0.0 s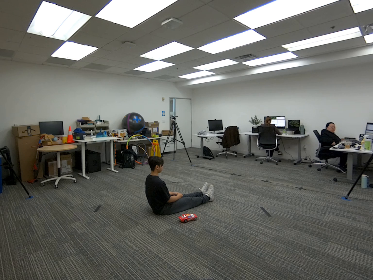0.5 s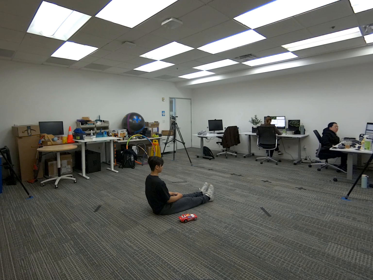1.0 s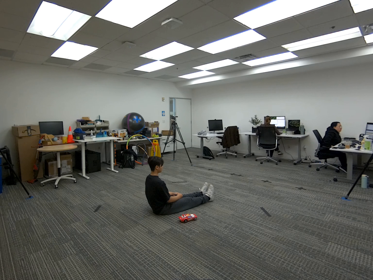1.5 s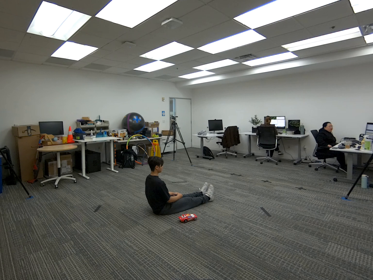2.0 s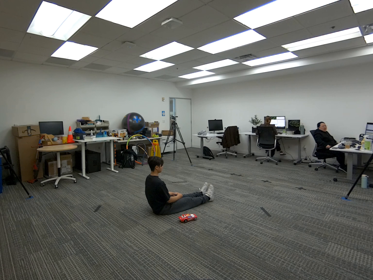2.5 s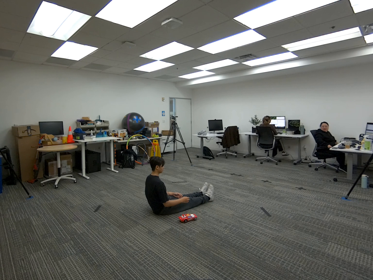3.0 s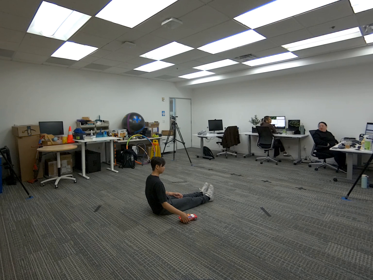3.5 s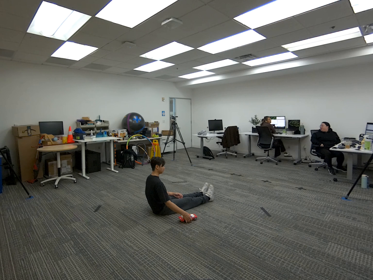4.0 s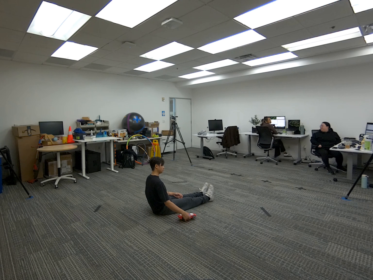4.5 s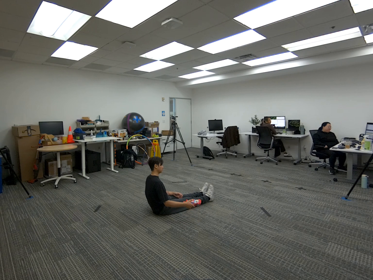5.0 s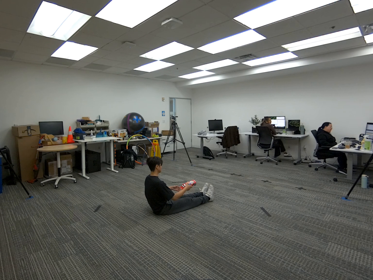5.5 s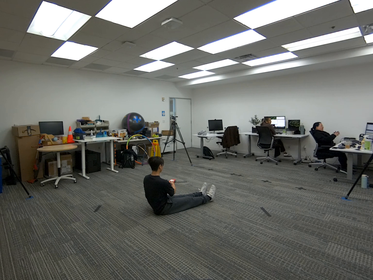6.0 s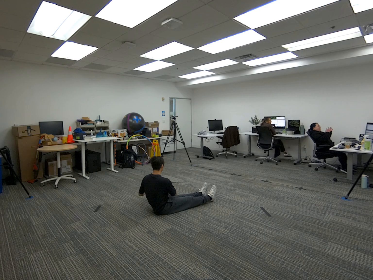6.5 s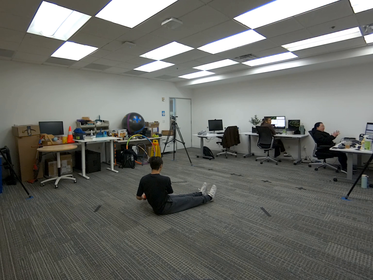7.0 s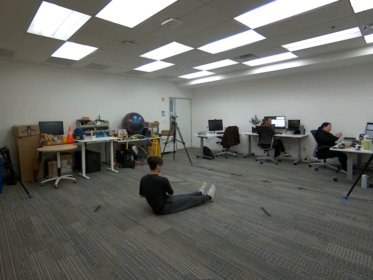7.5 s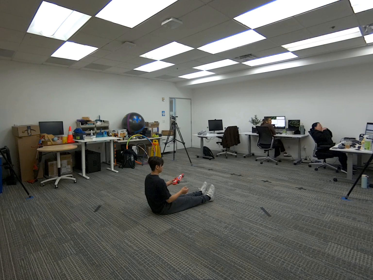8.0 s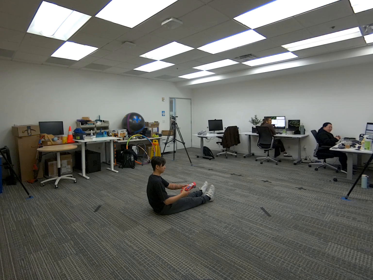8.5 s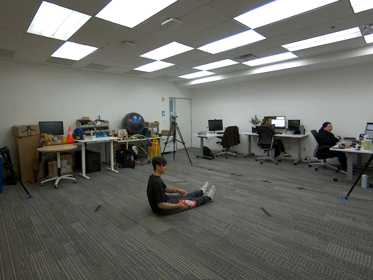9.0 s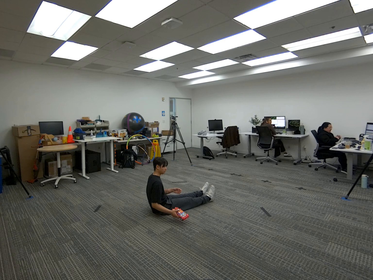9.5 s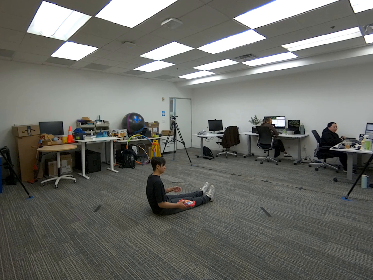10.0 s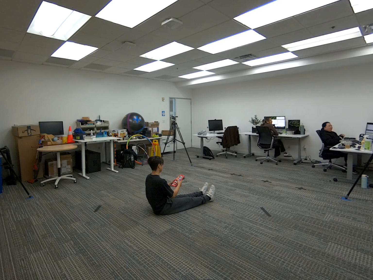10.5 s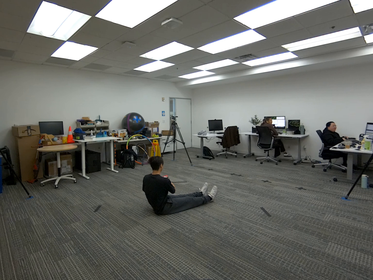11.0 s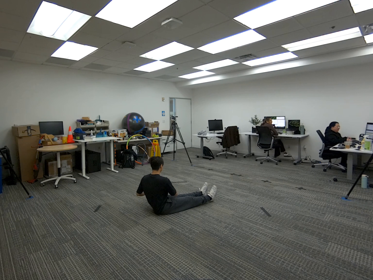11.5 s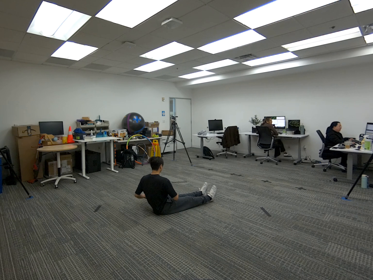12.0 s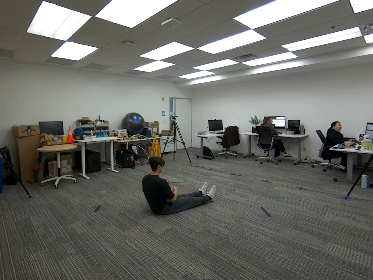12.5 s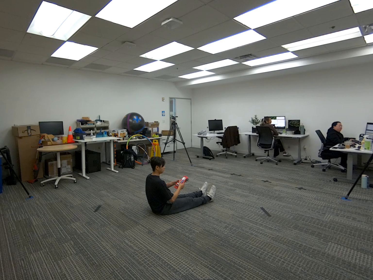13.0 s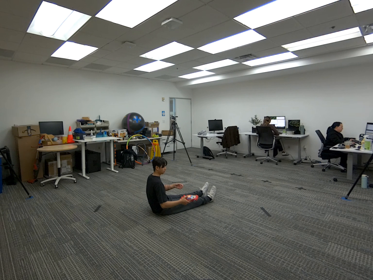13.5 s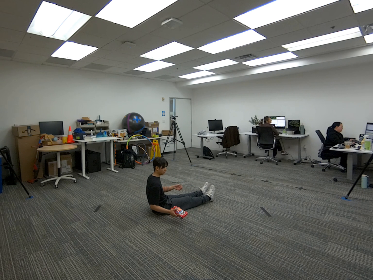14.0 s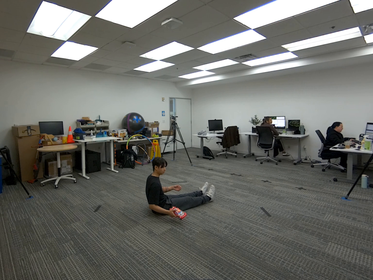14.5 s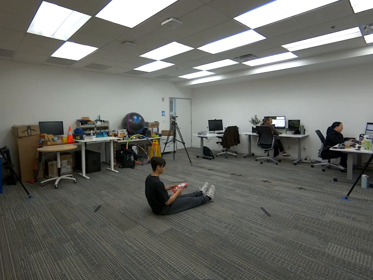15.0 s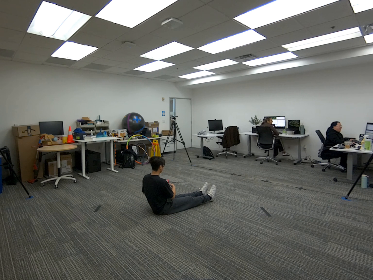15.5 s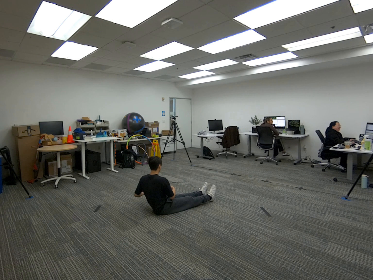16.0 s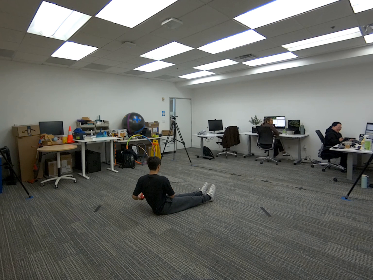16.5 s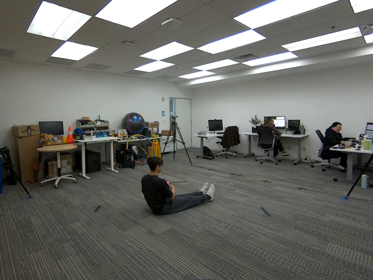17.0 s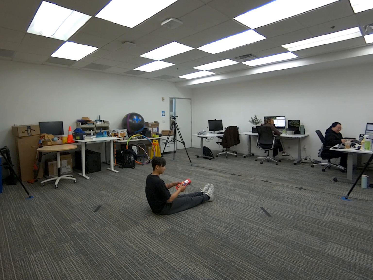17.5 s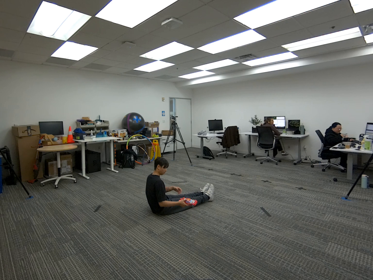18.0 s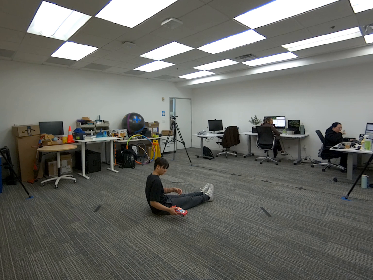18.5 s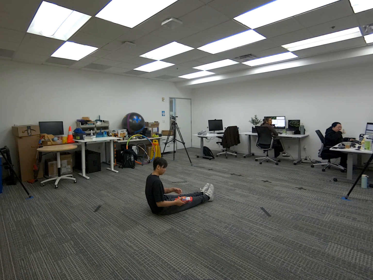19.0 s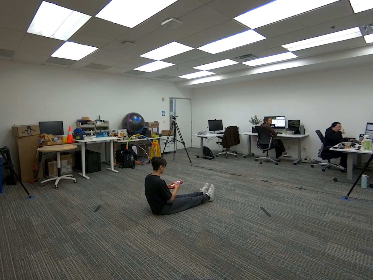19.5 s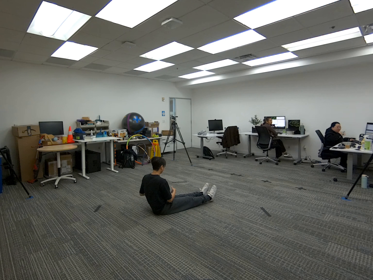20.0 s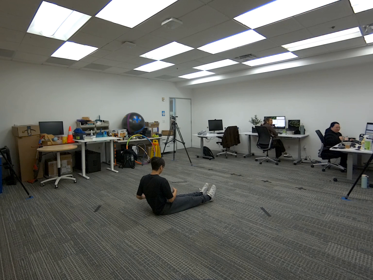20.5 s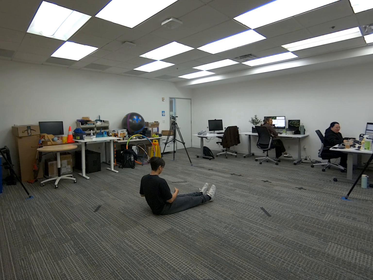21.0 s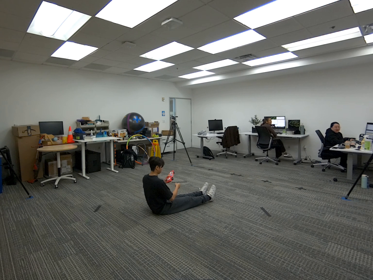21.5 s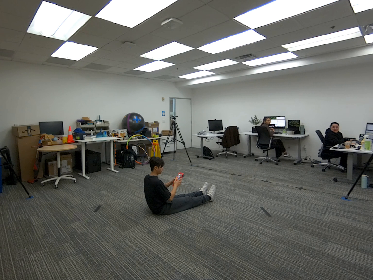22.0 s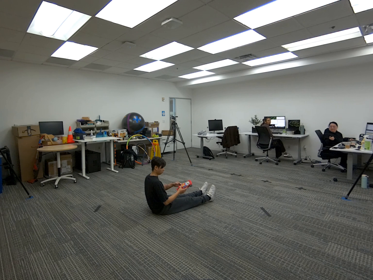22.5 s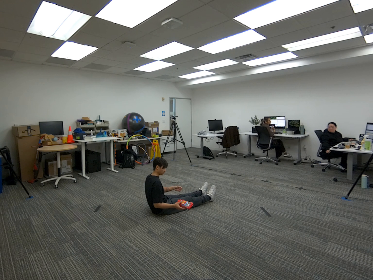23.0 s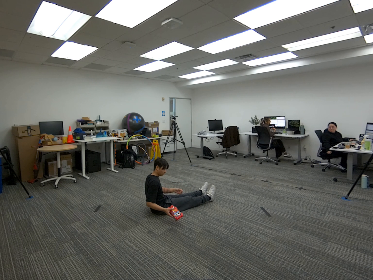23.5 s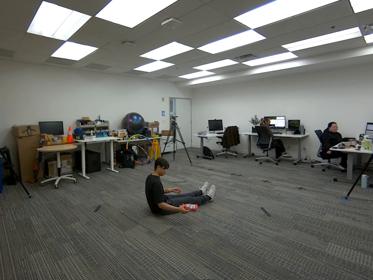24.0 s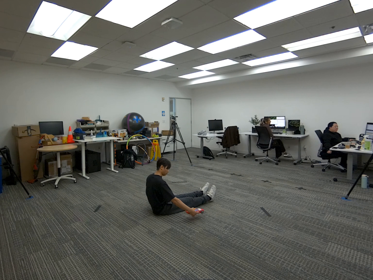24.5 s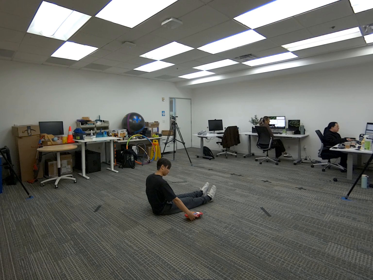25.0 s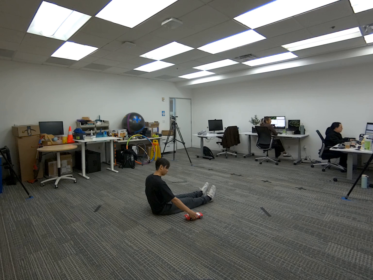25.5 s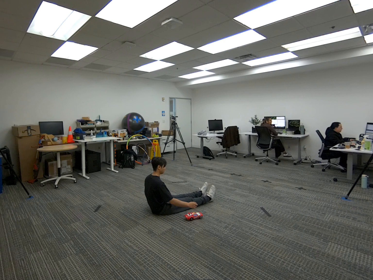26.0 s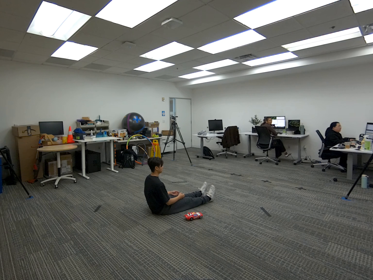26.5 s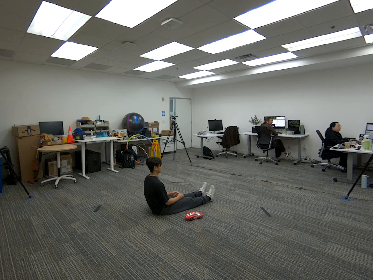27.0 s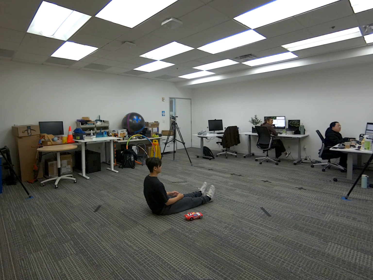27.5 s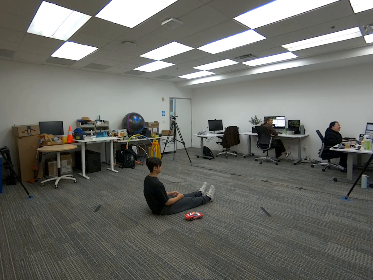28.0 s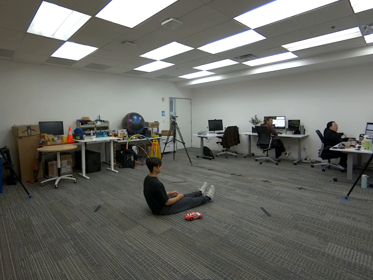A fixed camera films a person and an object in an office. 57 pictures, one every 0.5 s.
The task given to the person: Start with you already sitting on ground, reach over to pick up the car on the ground with both hands, bring it over your legs and put the car on your other side. Then reach back to pick up the car with both hands and bring it to your other side.
